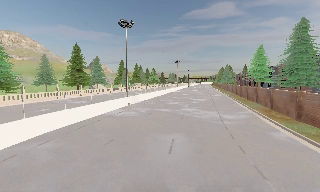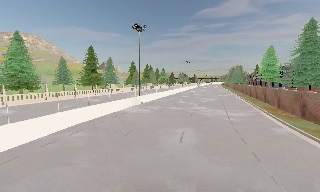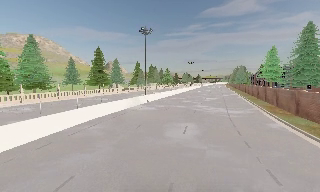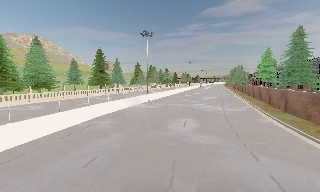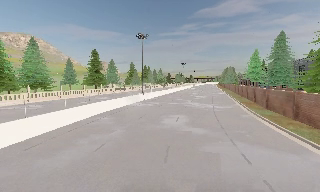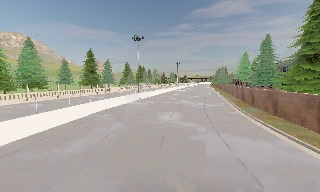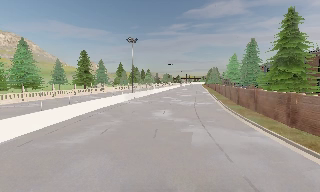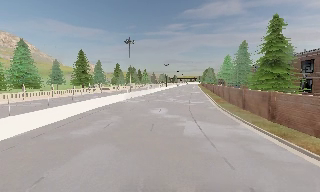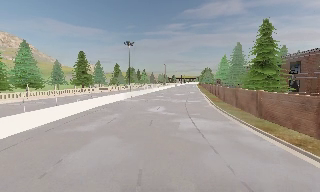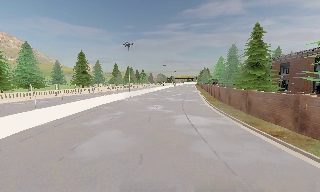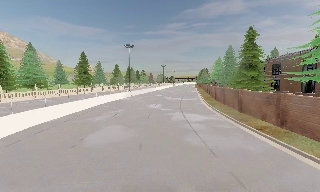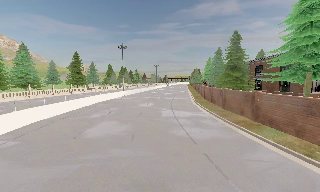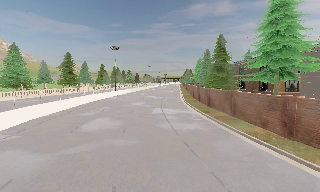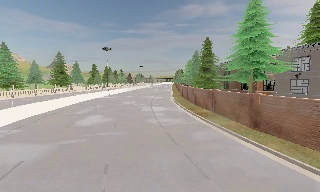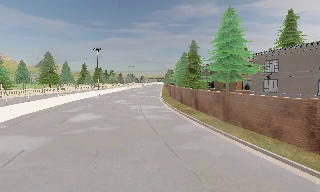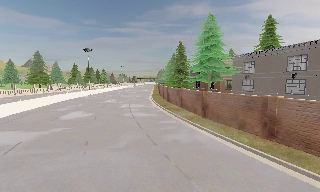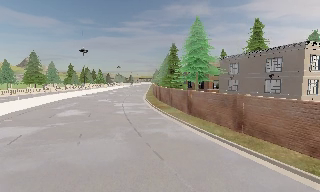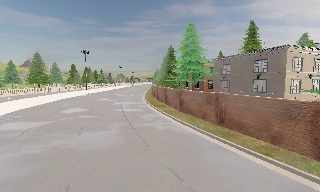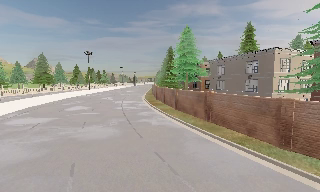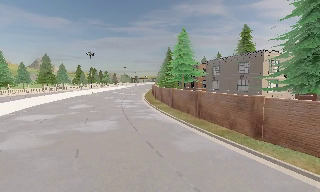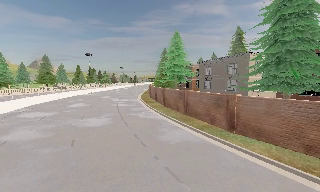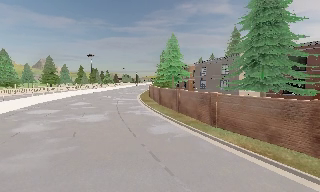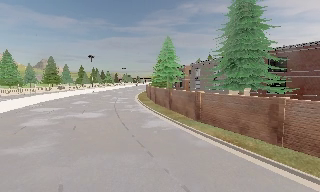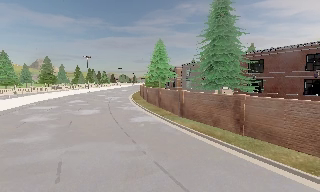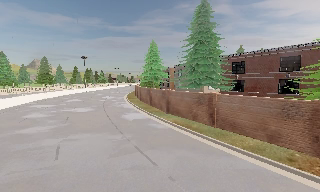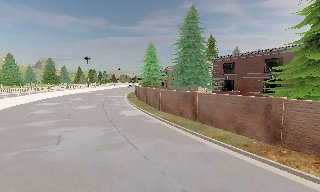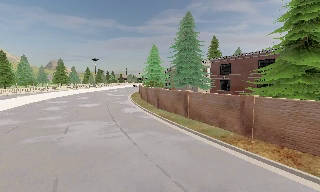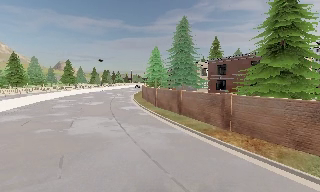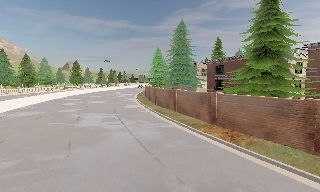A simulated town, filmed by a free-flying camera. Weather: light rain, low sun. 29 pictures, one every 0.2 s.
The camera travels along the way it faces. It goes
backward.
0.0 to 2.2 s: The camera travels backward, about 16 m, so what stands in front gets smaller.
2.2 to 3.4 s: The camera pans to its right, which is clockwise from overhead, by about 10 degrees. It travels backward and to its right, about 9 m, so what stands in front gets smaller.
3.4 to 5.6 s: The camera travels backward and to its right, about 19 m, so what stands in front gets smaller.
The film runs backward here.
